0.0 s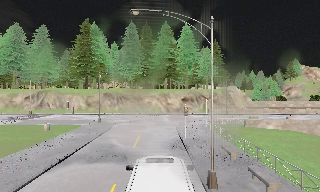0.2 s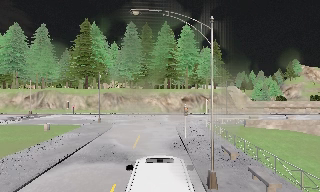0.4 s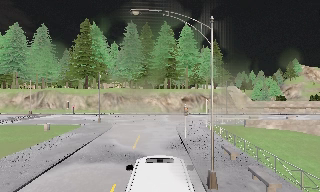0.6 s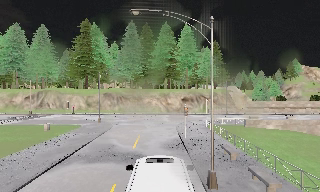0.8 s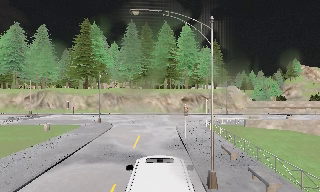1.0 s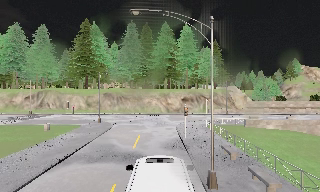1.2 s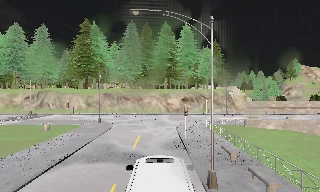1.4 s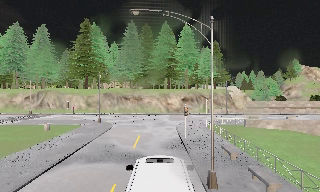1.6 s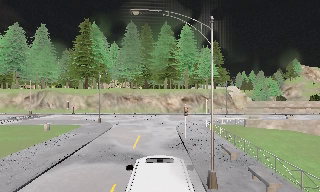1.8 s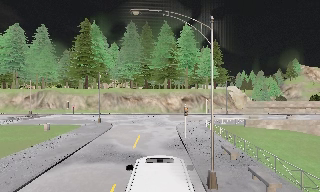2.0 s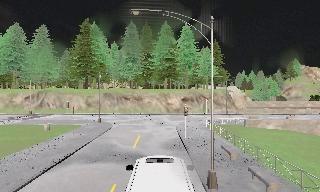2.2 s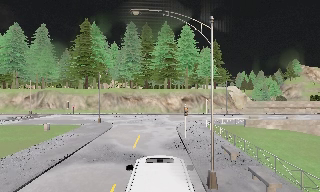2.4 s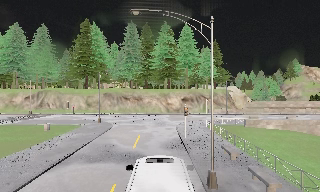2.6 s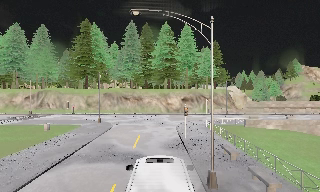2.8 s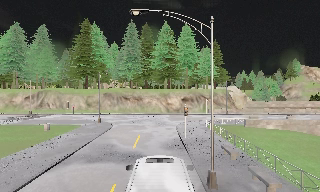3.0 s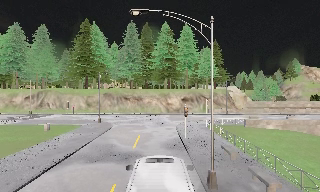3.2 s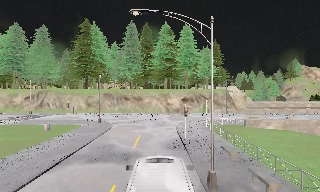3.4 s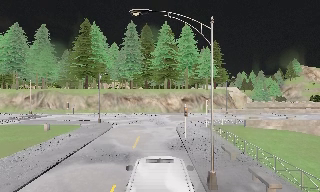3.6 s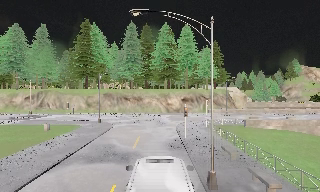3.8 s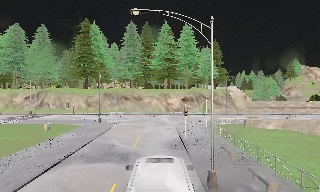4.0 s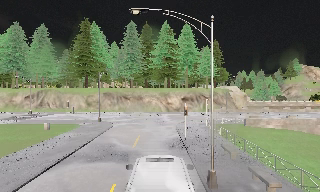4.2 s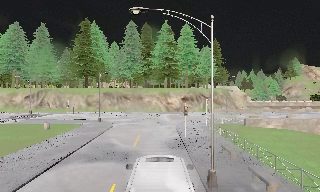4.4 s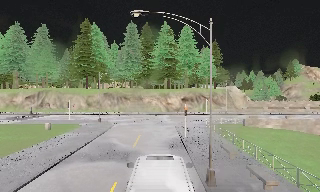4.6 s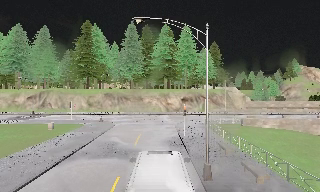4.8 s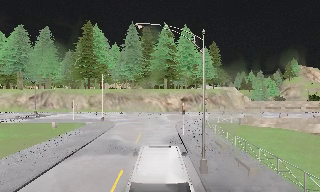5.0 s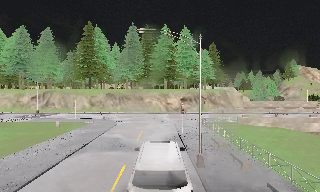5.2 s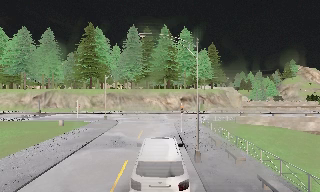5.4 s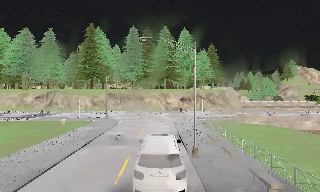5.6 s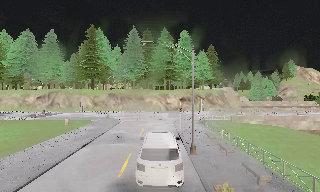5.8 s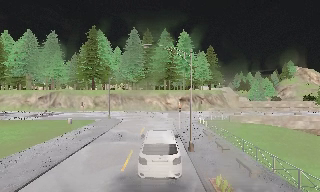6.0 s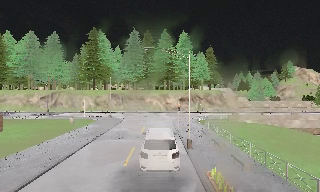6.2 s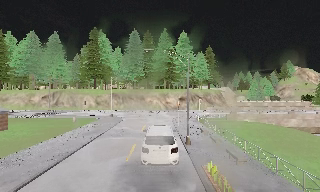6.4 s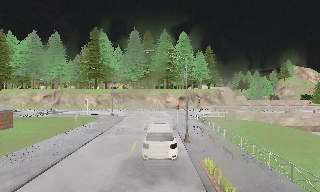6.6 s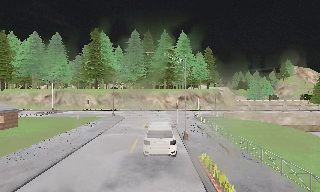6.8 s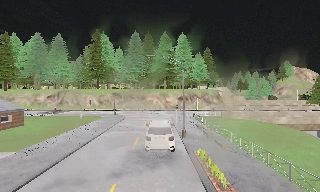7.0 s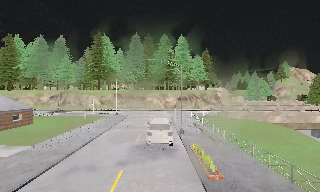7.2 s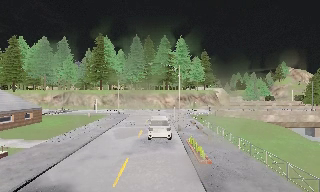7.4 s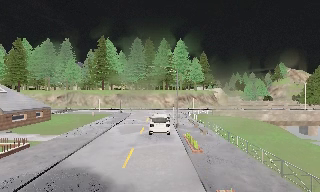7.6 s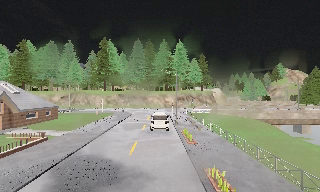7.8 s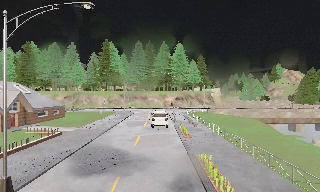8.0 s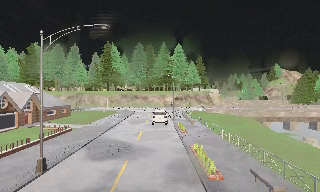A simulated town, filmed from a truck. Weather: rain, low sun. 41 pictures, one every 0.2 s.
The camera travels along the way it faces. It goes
backward.
0.0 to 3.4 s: The camera keeps its place and its aim.
3.4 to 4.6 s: The camera travels backward, about 0.5 m, so what stands in front gets smaller. It gains speed.
4.6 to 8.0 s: The camera travels backward, about 18 m, so what stands in front gets smaller. It gains speed.
The film runs backward here.
